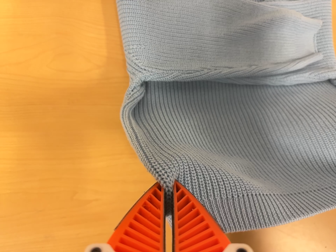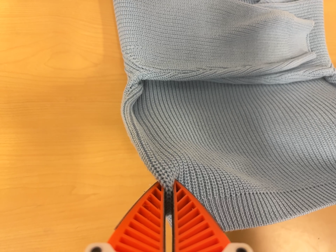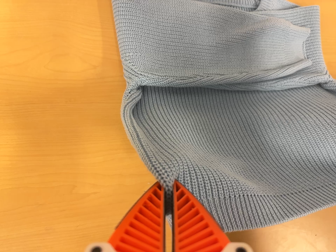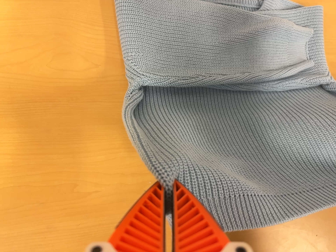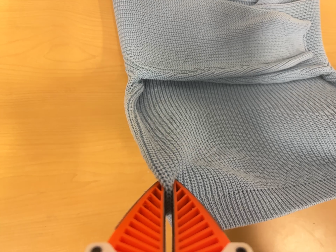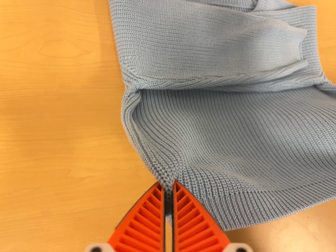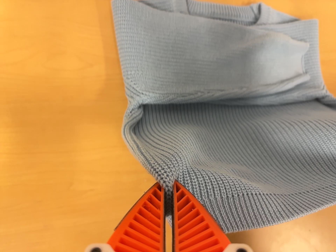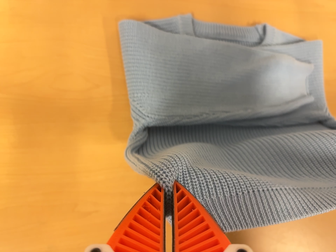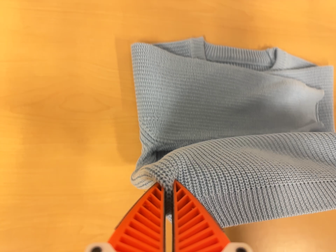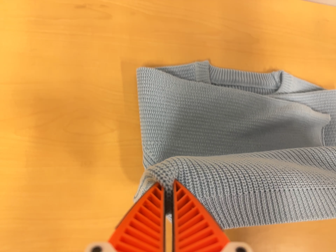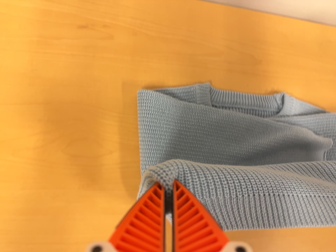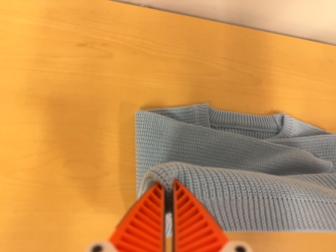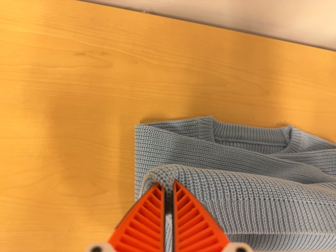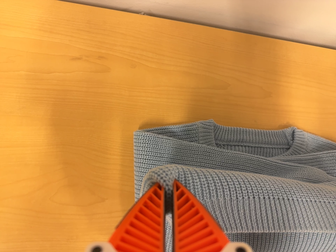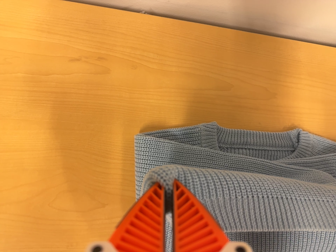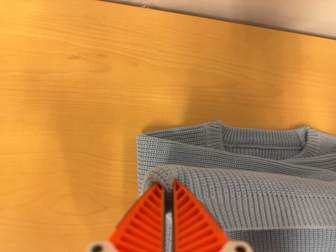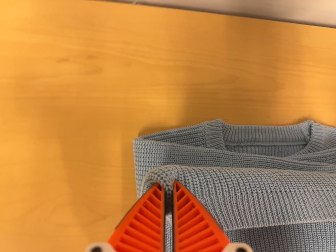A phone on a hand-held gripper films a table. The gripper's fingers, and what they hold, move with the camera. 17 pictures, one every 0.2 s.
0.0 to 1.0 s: The camera shifts only a little, or ends up much as it began.
1.0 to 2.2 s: The camera travels toward the top of its view, about 14 cm, so close, fixed things drift downward.
2.2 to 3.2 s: The camera travels forward and toward the top of its view, about 9 cm, so what stands in front looms larger.
The film runs forward here.
